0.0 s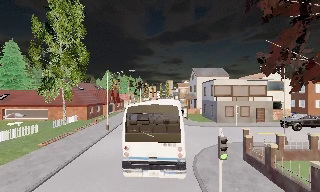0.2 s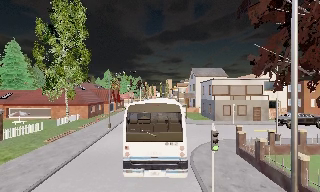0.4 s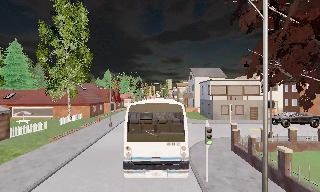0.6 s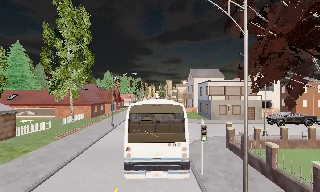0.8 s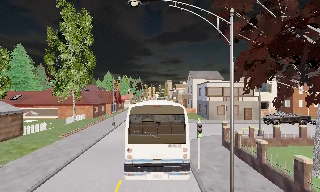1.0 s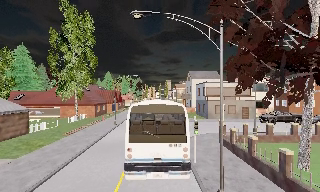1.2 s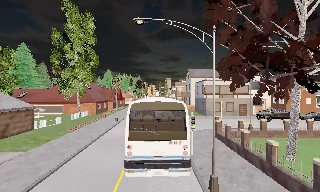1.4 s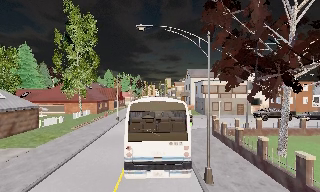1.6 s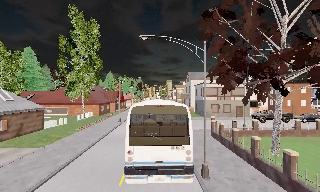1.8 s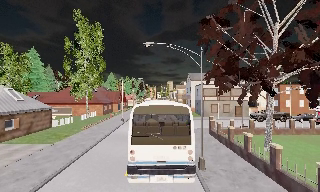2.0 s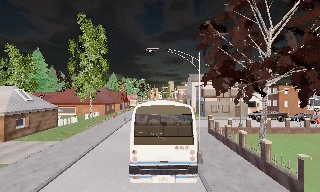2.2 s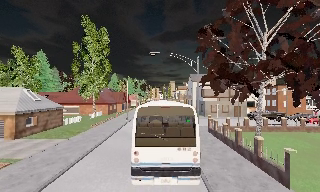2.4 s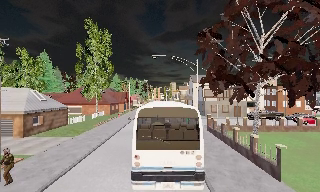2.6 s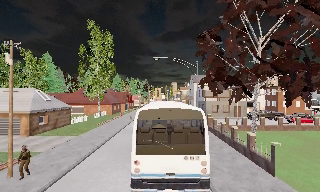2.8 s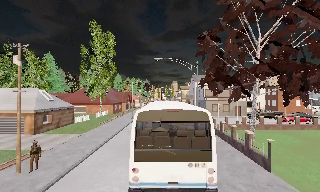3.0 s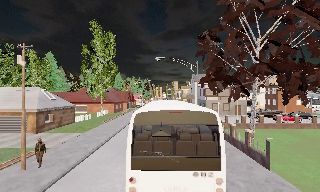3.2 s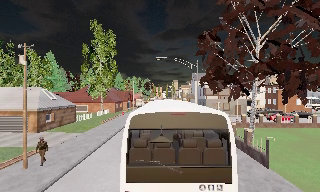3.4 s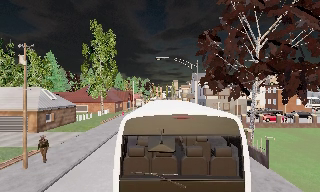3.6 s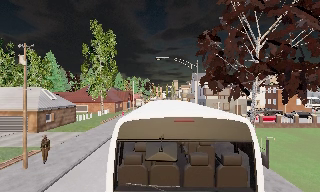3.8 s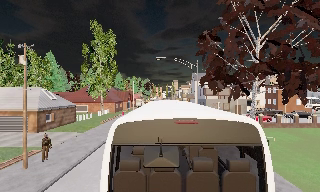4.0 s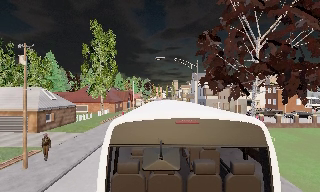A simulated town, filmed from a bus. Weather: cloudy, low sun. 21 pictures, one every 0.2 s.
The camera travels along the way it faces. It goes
backward.
0.0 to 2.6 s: The camera travels backward, about 11 m, so what stands in front gets smaller.
2.6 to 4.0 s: The camera travels backward, about 0.5 m, so what stands in front gets smaller. It loses speed.
The film runs backward here.
